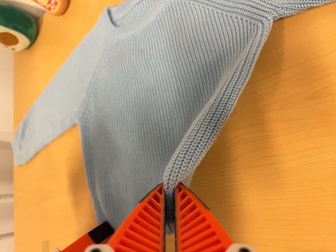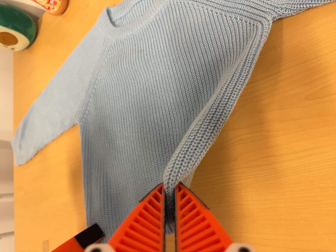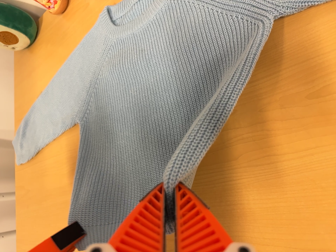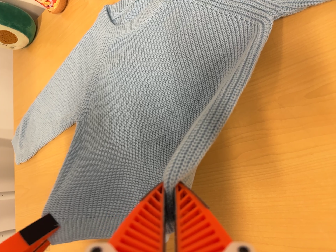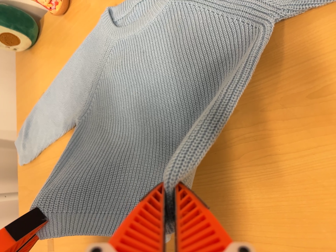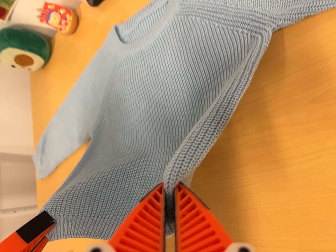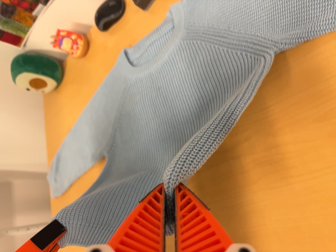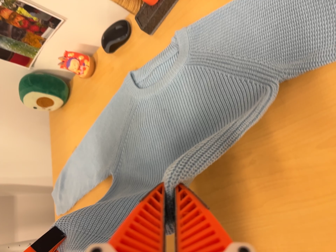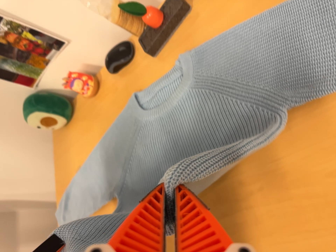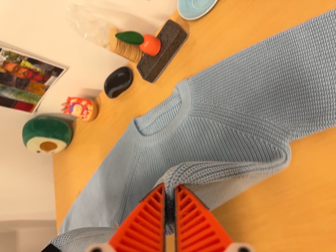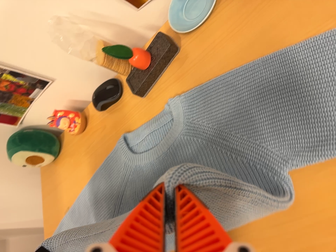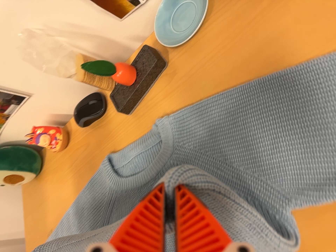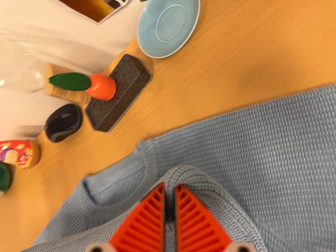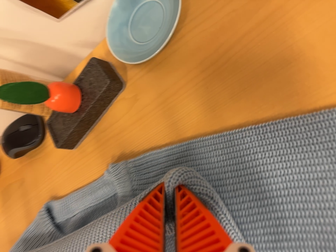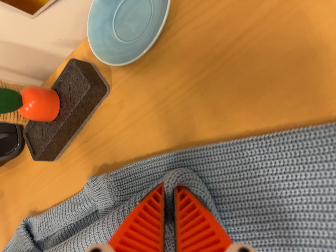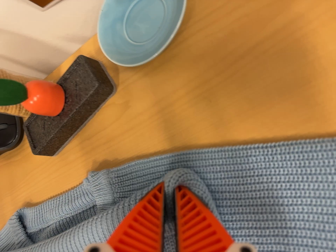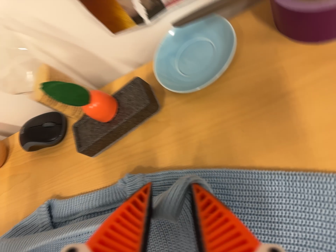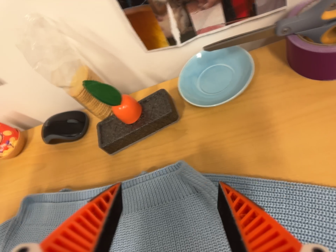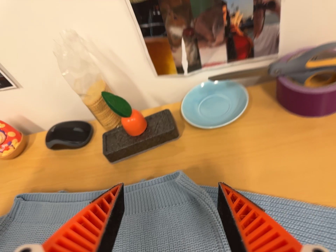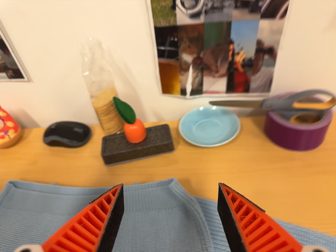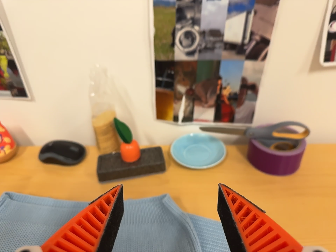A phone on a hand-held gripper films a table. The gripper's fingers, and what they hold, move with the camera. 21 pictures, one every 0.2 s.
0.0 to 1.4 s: The camera travels toward the top of its view, about 6 cm, so close, fixed things drift downward.
1.4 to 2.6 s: The camera swings to its right by about 10 degrees, and the scene slides to the left. It travels toward the top of its view and forward, about 26 cm, so close, fixed things drift downward.
2.6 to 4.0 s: The camera pans to its right by about 15 degrees. It travels backward, to its left and toward the bottom of its view, about 24 cm. Its aim tips toward the top of its view by about 35 degrees, and the scene shifts downward. It rolls about its line of sight by about 40 degrees, and the scene rotates clockwise.
The film runs forward here.
